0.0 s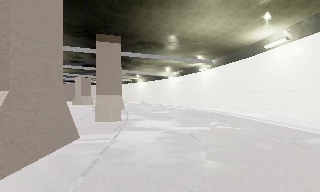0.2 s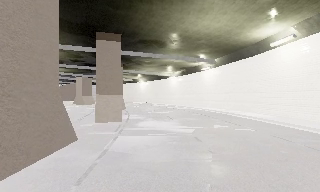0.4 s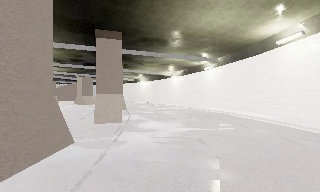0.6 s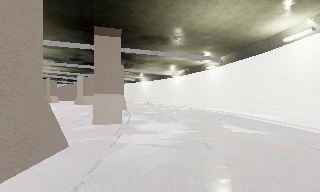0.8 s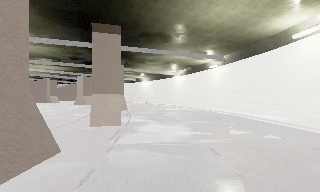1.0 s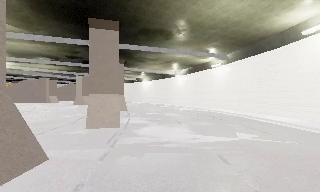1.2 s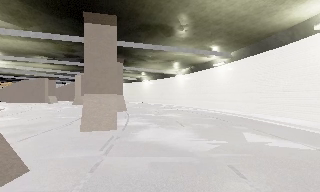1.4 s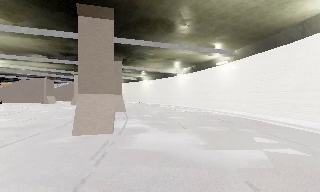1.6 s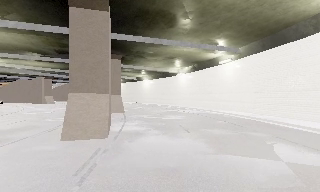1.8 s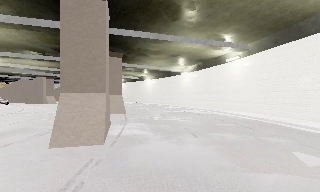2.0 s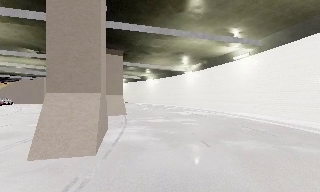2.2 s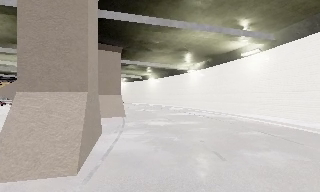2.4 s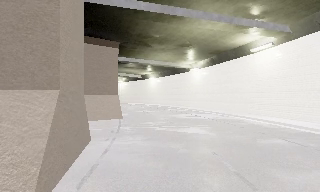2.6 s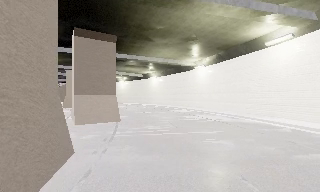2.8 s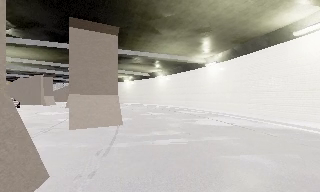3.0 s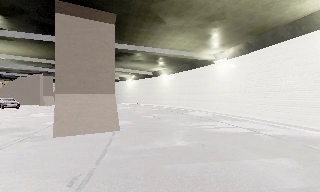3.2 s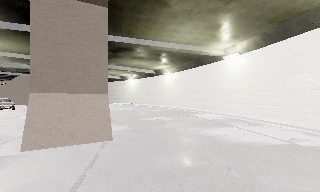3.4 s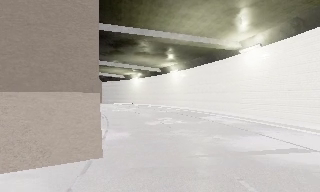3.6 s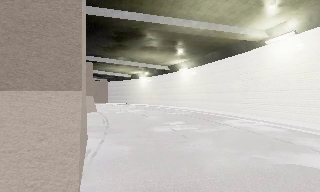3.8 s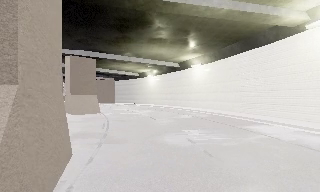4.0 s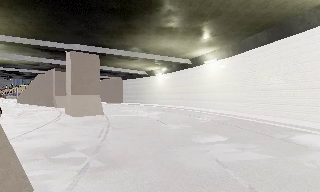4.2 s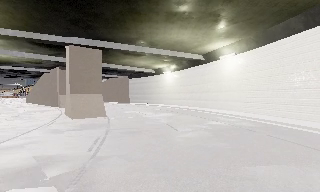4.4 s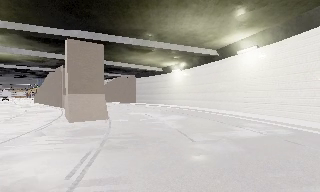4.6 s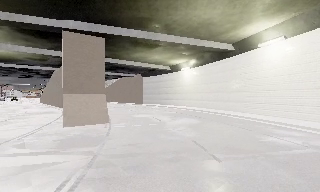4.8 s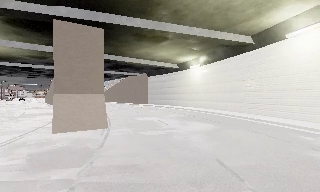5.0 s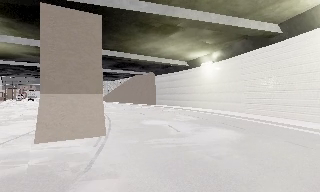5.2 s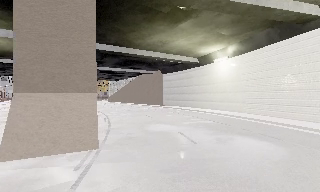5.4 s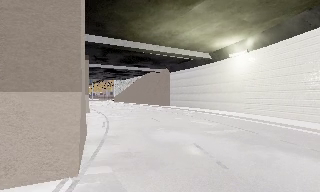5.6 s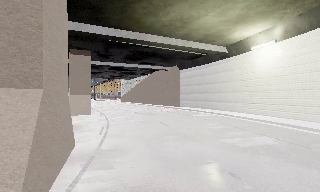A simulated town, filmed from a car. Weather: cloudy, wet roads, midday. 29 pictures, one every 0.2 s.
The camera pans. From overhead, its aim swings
counterclockwise.
The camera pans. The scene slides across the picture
to the right.
0.0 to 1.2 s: The camera travels forward, about 3 m, so what stands in front looms larger. It gains speed.
1.2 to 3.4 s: The scene slides to the right, as the camera pans about 10 degrees to its left. It travels forward, about 15 m, so what stands in front looms larger. It gains speed.
3.4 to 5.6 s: The camera swings to its left by about 30 degrees, and the scene slides to the right. It travels forward, about 20 m, so what stands in front looms larger.
The film runs forward here.
